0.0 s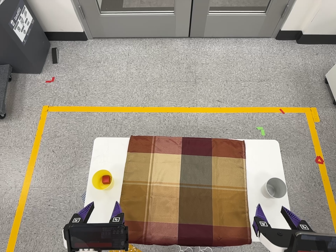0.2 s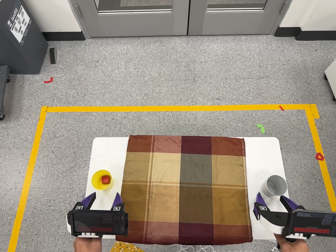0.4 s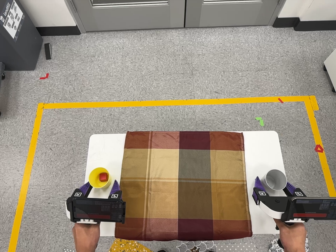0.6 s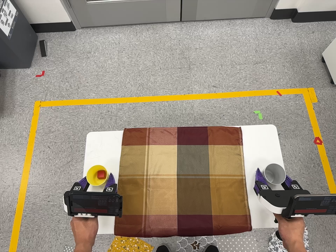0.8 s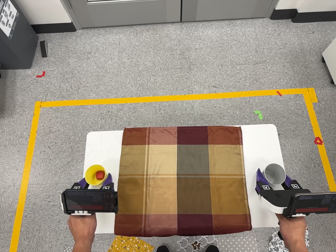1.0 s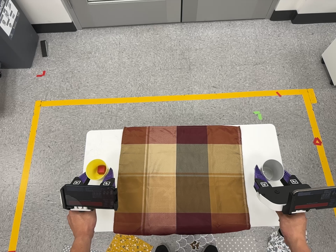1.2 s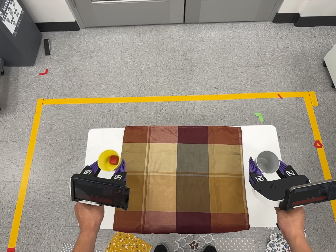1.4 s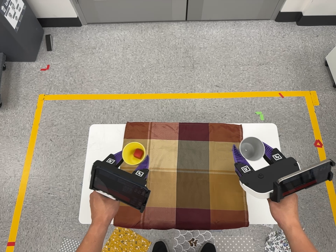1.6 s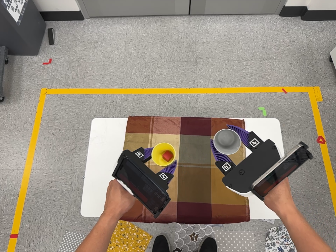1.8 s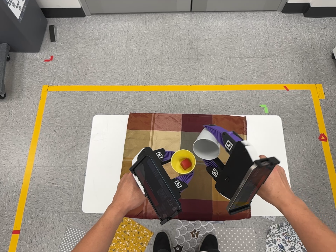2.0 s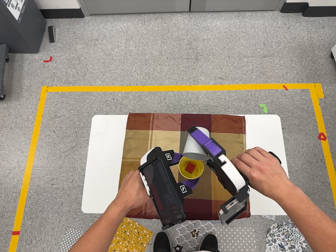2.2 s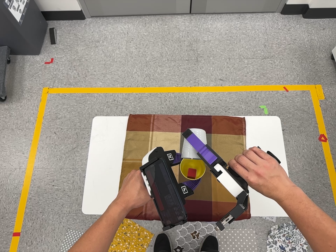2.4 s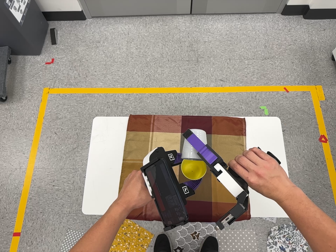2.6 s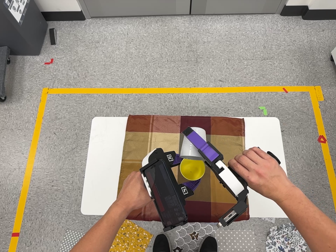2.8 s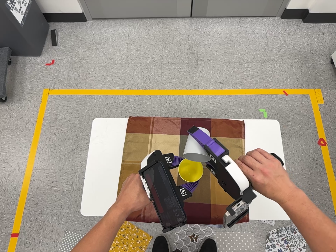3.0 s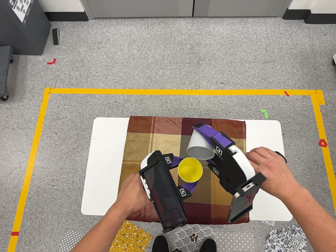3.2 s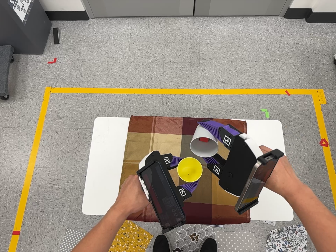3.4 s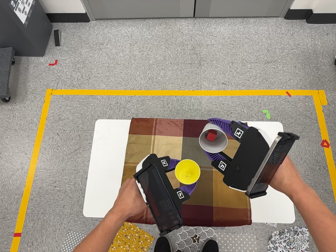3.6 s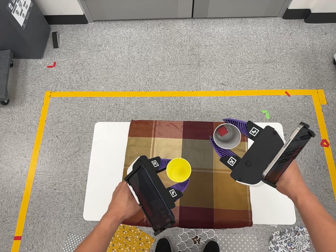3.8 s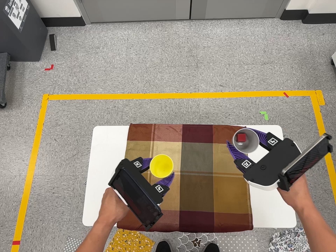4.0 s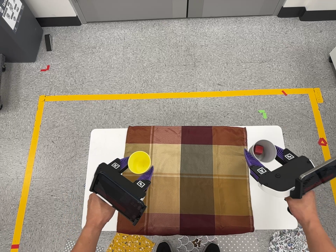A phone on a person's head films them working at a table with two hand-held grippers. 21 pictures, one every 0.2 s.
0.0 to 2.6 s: The camera shifts only a little, or ends up much as it began.
2.6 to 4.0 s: The camera travels toward the top of its view, about 6 cm, so close, fixed things drift downward.
The film runs backward here.
